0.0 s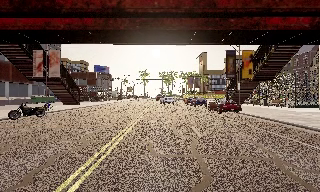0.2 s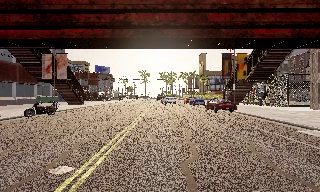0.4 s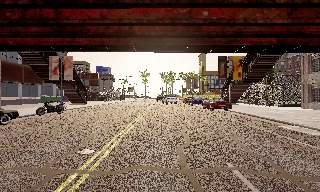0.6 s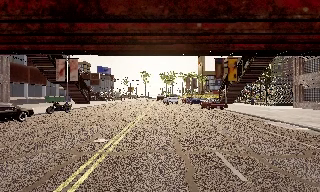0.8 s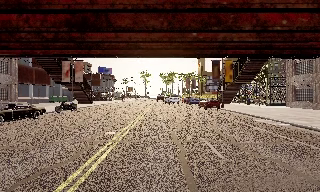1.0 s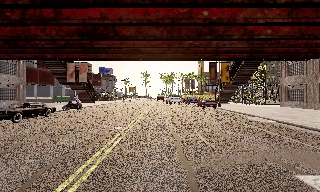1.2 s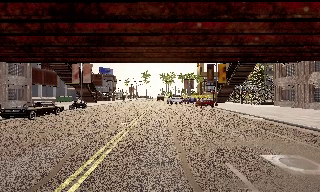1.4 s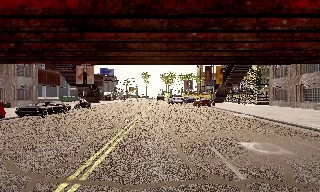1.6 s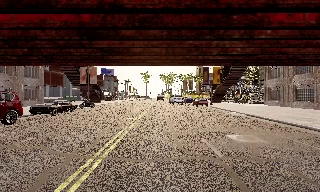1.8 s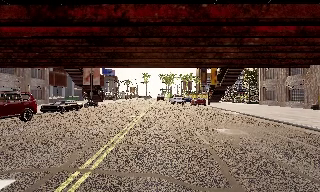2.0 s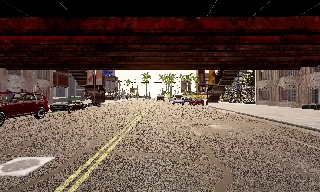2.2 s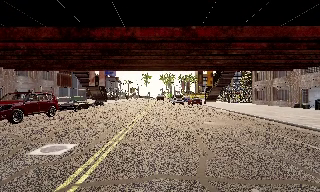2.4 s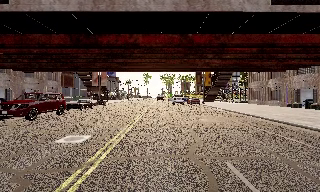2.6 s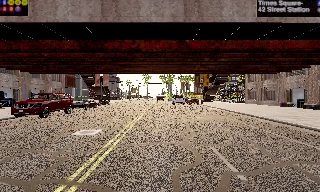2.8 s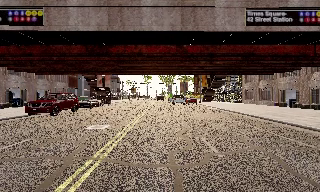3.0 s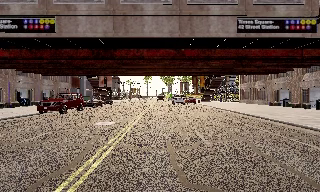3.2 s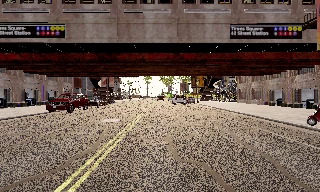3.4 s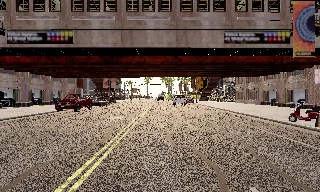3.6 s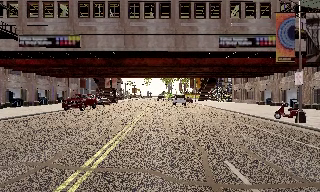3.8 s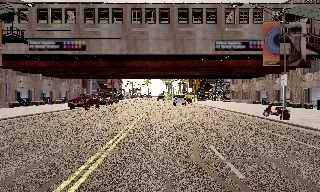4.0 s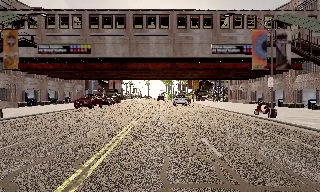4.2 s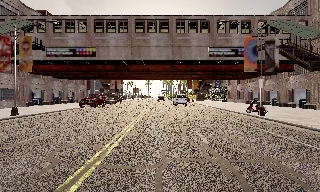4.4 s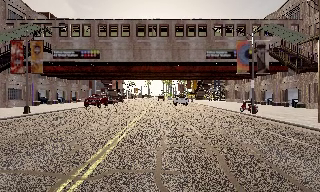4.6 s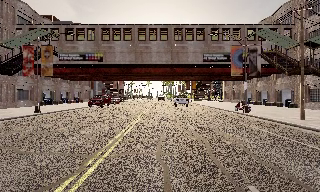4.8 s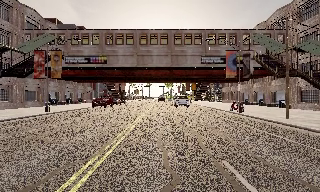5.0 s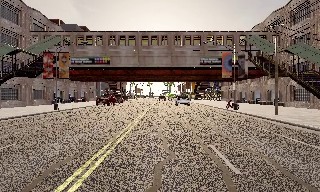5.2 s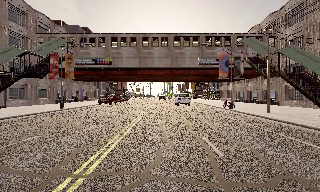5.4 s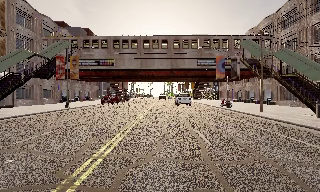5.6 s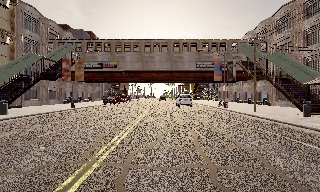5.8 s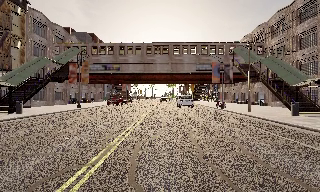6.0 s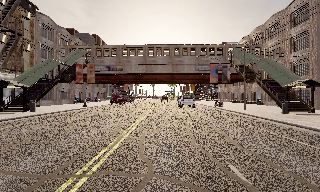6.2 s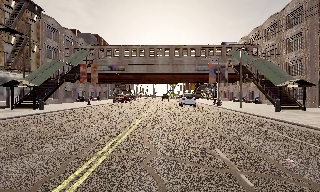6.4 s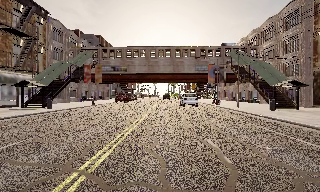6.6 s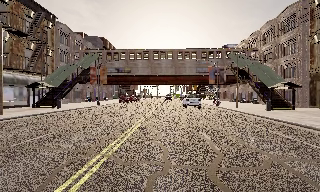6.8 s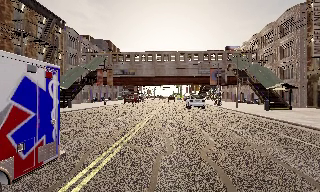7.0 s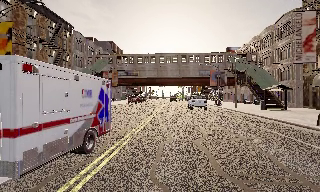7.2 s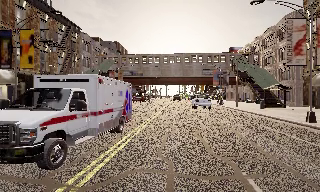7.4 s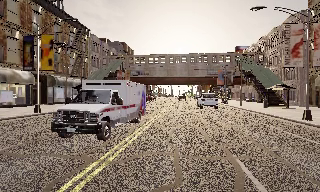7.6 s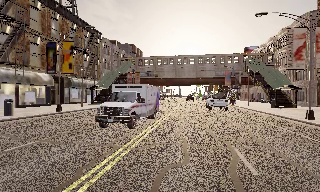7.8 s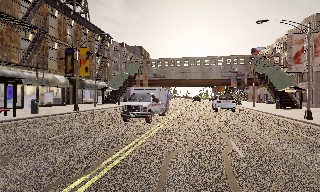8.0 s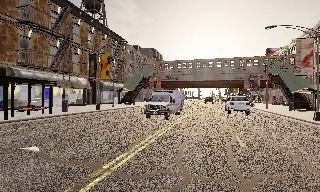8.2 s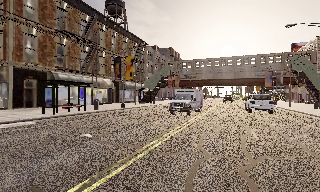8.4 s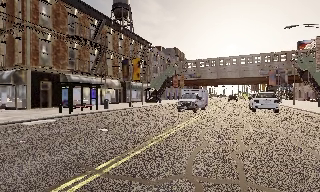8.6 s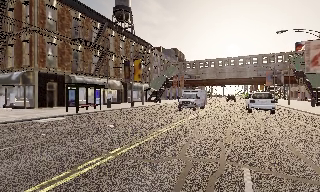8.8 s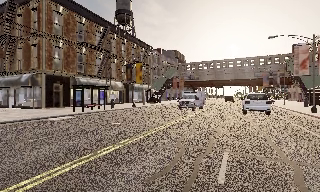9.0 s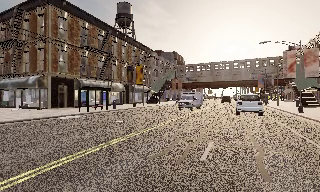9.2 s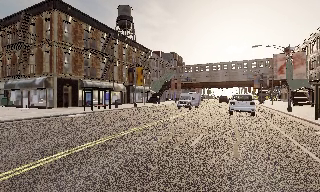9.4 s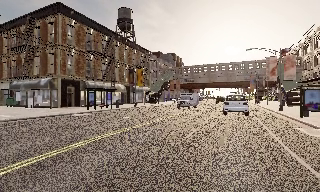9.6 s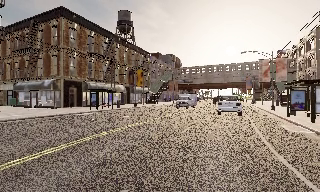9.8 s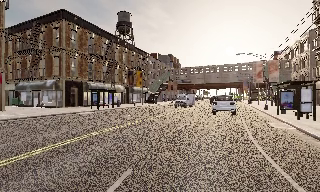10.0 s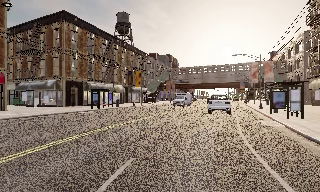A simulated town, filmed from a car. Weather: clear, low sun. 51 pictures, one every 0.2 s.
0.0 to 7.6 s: The camera swings to its left by about 10 degrees, and the scene slides to the right. It travels backward, about 45 m, so what stands in front gets smaller.
7.6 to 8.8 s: The camera pans to its left, which is counterclockwise from overhead, by about 15 degrees. It travels backward, about 7 m, so what stands in front gets smaller.
8.8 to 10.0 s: The camera travels backward, about 6 m, so what stands in front gets smaller. It loses speed.
The film runs backward here.
